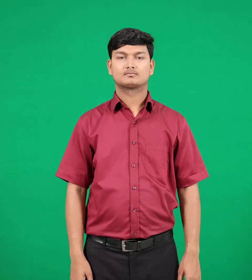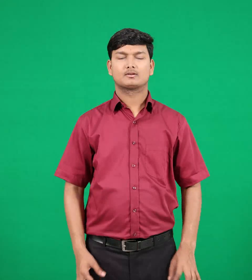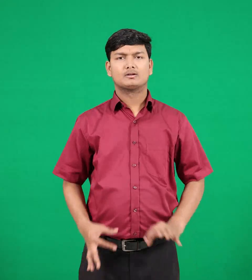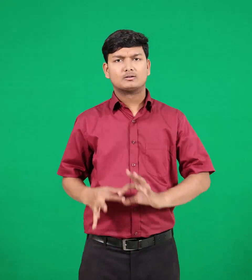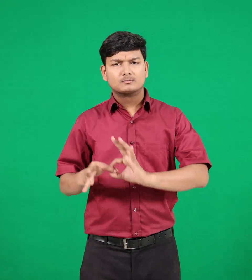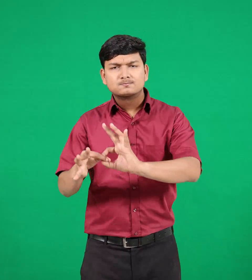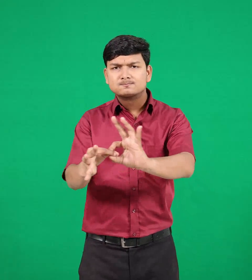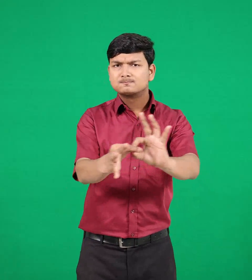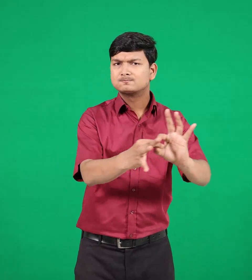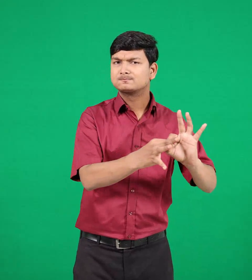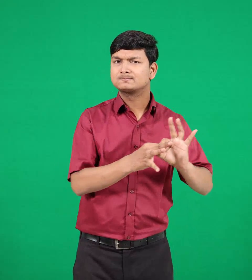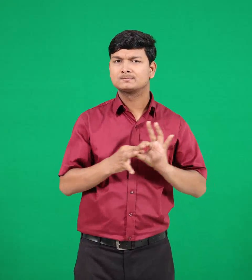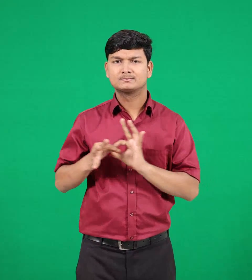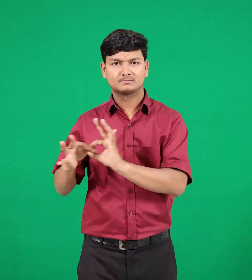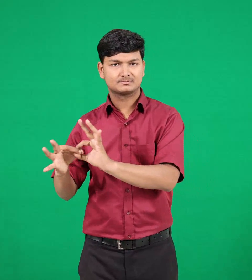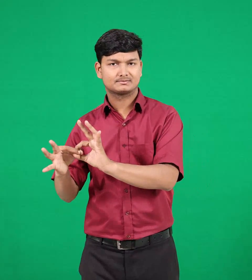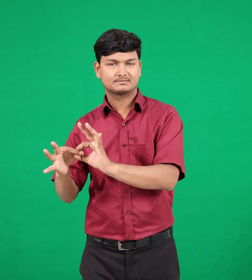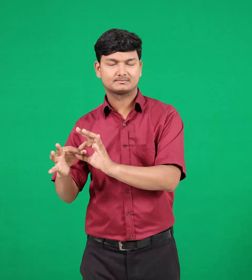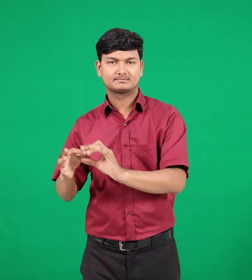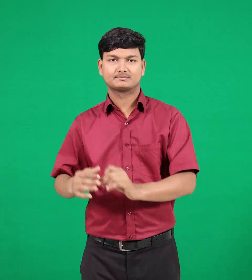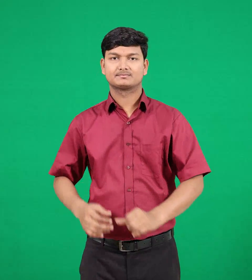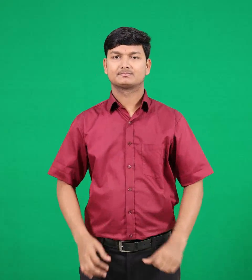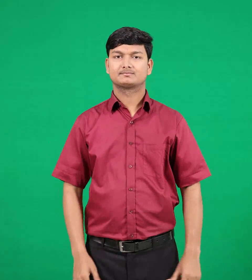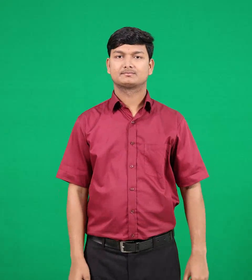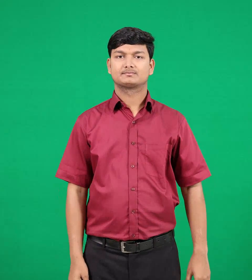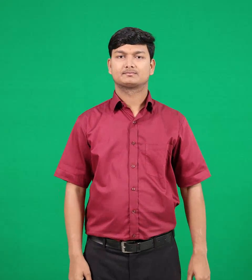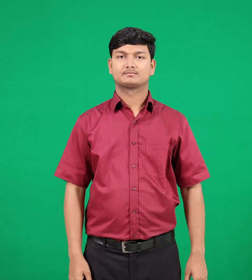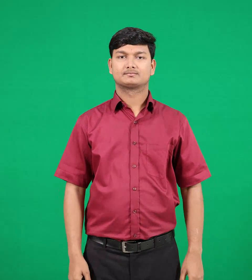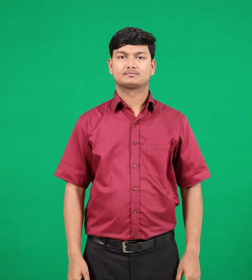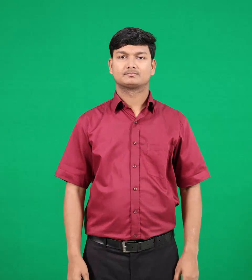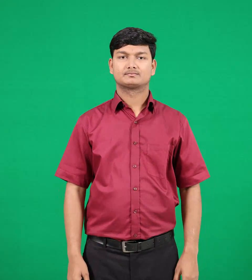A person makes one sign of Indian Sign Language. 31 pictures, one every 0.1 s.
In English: unity
